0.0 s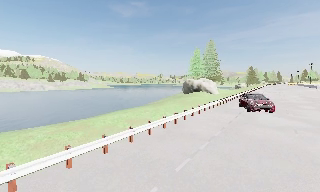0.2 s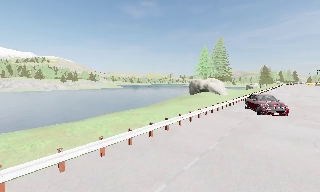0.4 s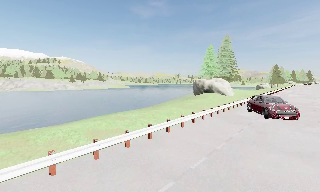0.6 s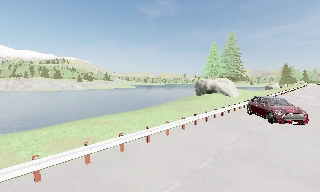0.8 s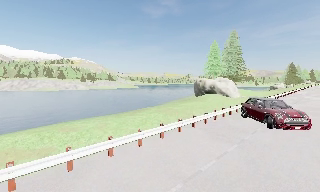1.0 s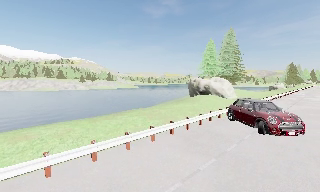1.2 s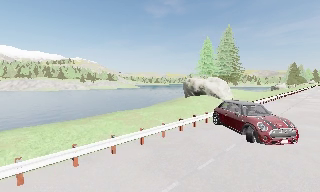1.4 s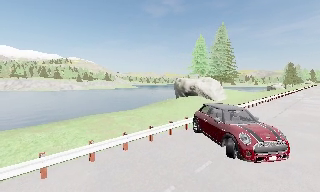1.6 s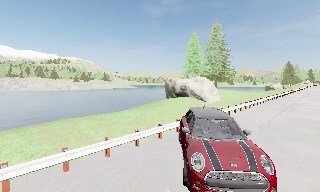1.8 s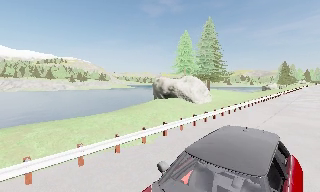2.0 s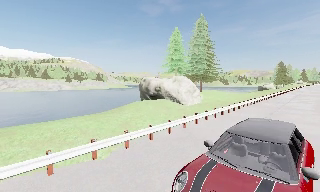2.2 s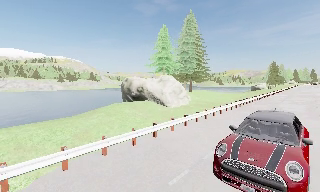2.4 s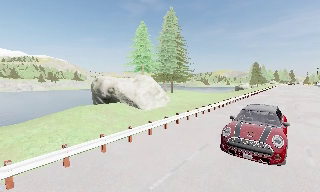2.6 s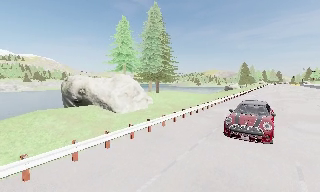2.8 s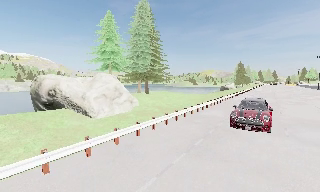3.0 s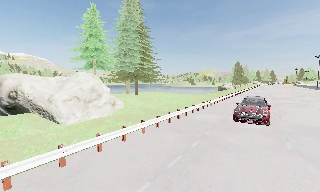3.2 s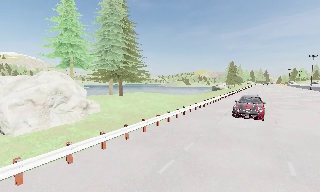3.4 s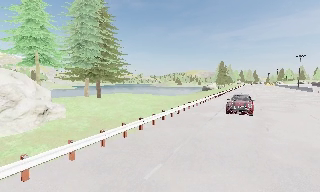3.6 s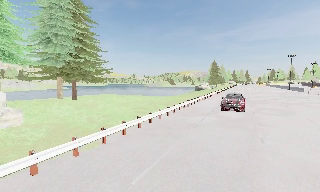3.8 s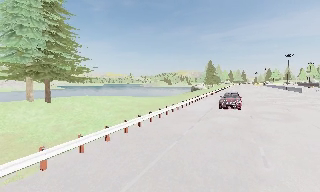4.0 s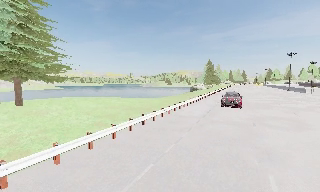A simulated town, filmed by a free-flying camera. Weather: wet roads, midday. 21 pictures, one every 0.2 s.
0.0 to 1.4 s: The camera pans to its left, which is counterclockwise from overhead, by about 10 degrees. It travels forward and to its right, about 14 m, so what stands in front looms larger.
1.4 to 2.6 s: The scene slides to the left, as the camera pans about 10 degrees to its right. It travels forward and to its right, about 13 m, so what stands in front looms larger.
2.6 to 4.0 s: The camera travels forward and to its right, about 16 m, so what stands in front looms larger.
The film runs backward here.
